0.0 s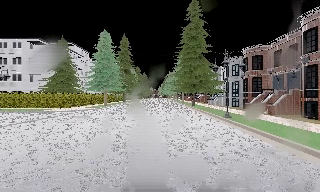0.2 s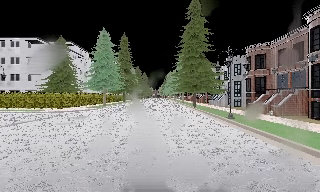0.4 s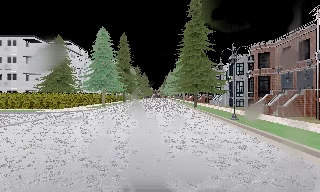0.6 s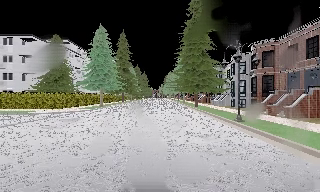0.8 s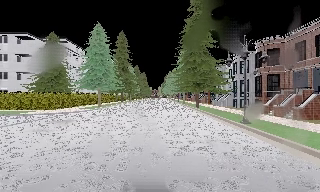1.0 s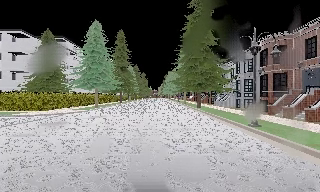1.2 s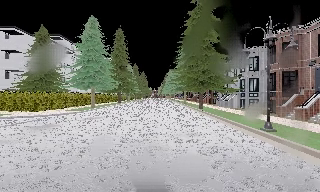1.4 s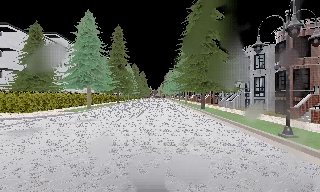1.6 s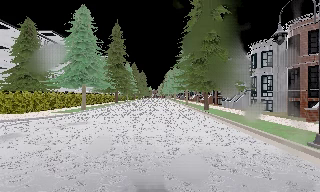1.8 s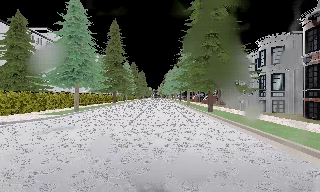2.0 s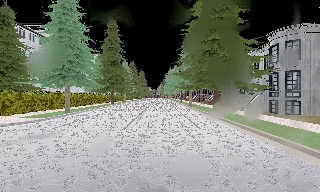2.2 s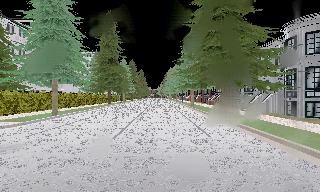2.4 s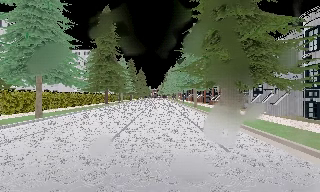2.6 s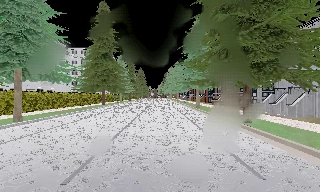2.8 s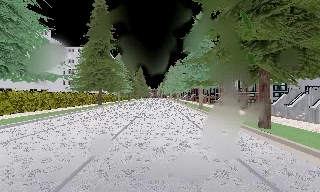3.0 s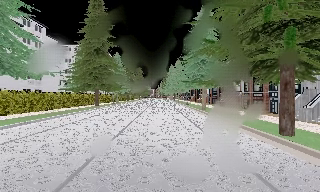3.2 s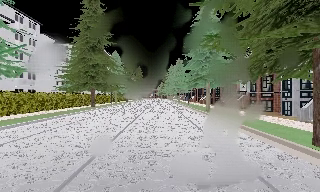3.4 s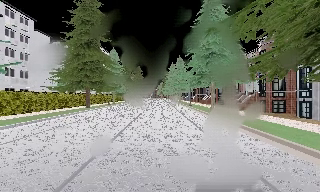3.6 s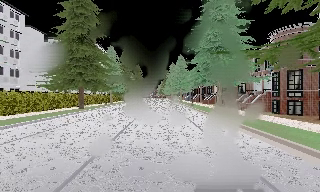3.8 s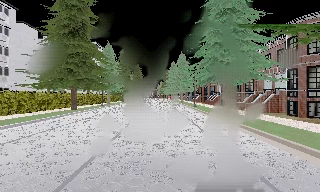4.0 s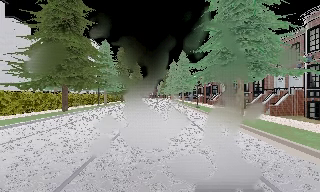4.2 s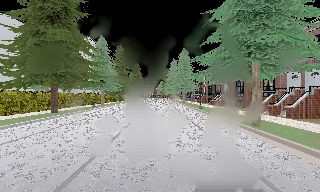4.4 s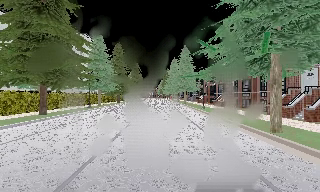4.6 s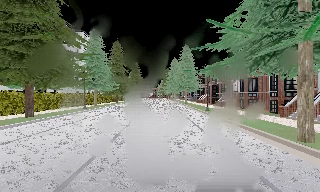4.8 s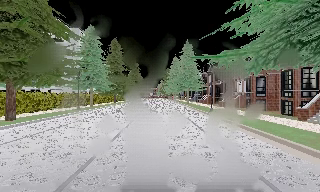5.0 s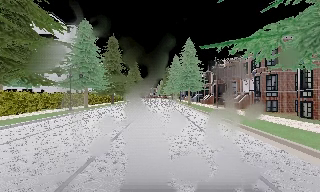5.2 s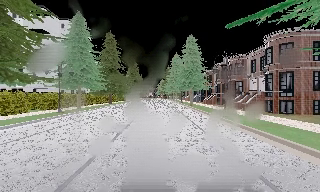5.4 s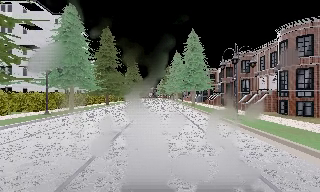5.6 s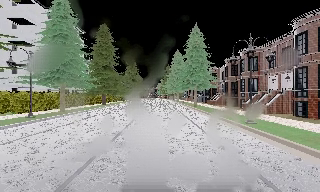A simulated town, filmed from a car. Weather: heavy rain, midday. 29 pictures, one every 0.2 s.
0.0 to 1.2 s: The camera travels forward, about 4.5 m, so what stands in front looms larger. It gains speed.
1.2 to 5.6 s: The camera travels forward, about 35 m, so what stands in front looms larger.
The film runs forward here.
